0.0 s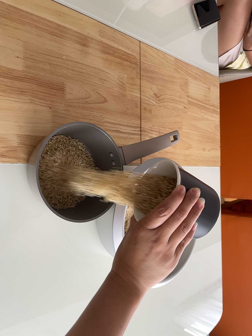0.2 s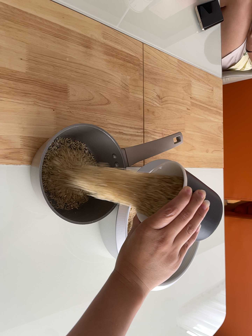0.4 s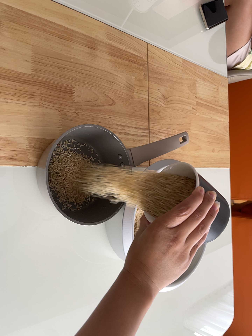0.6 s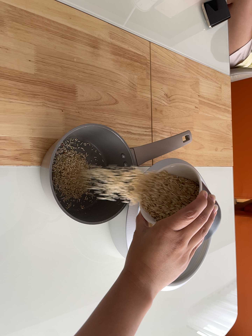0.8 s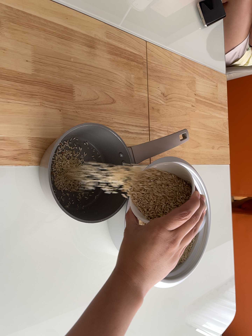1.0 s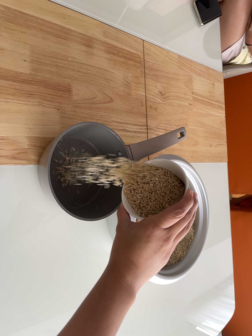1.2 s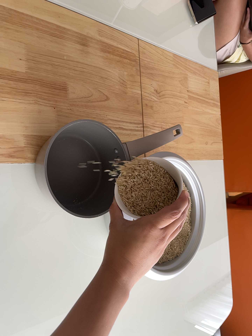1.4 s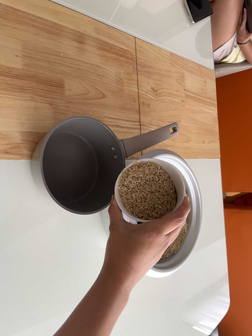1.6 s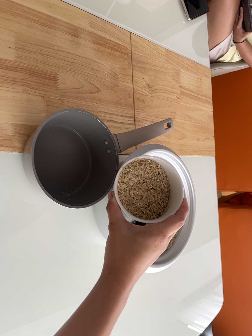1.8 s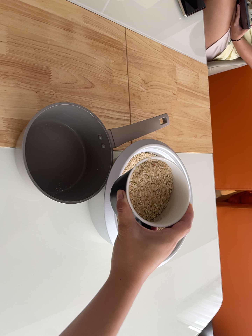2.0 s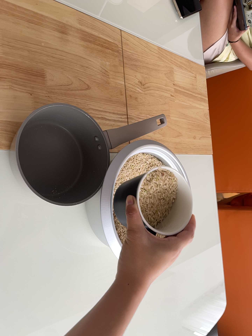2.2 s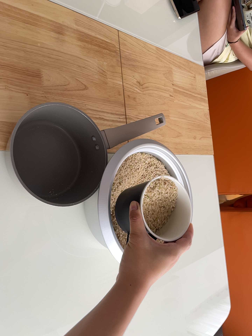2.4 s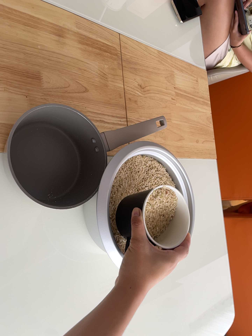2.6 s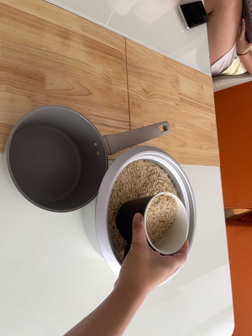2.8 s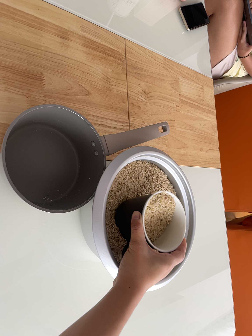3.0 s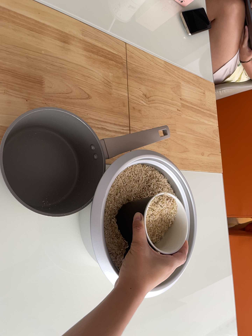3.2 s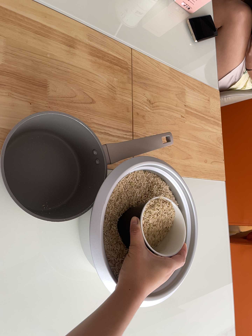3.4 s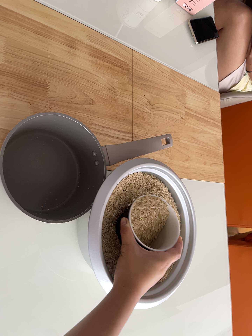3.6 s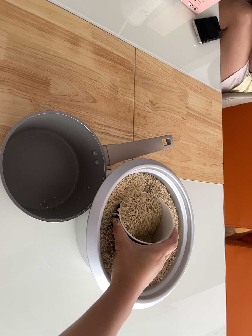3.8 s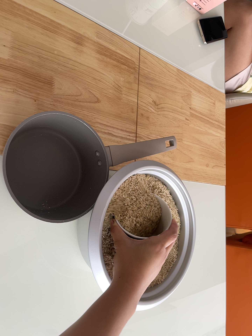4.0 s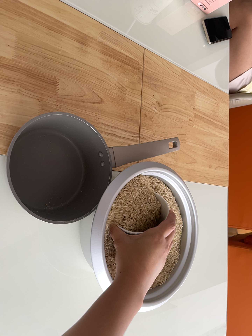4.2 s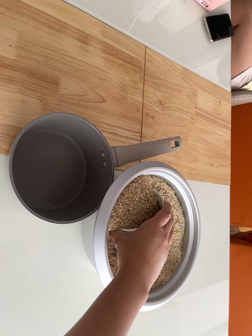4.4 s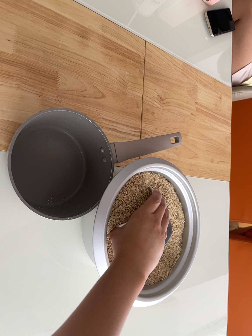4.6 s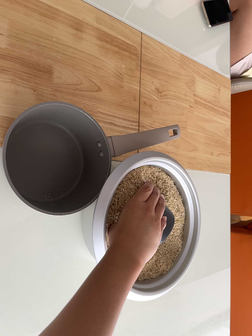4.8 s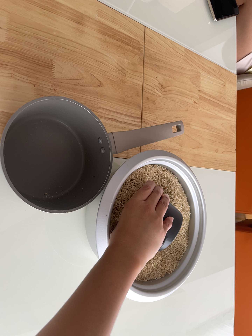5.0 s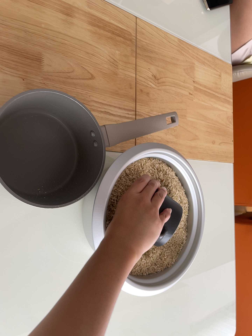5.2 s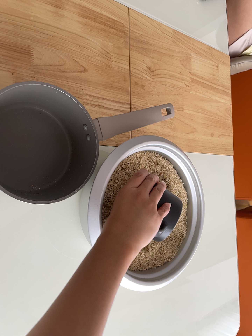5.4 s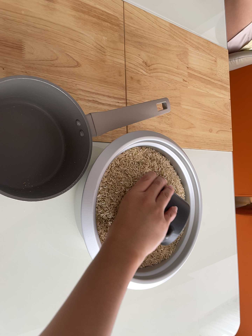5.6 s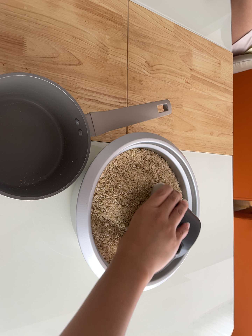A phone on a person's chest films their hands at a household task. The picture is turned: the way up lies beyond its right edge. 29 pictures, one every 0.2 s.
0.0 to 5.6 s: The camera travels forward, to its right and toward the bottom of its view, about 16 cm, so what stands in front looms larger.
The film runs backward here.
